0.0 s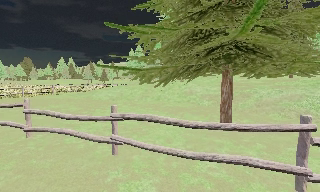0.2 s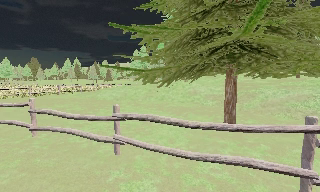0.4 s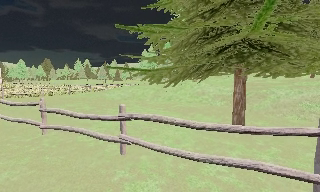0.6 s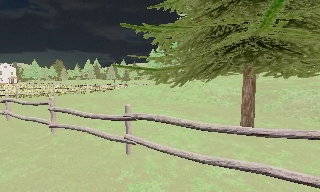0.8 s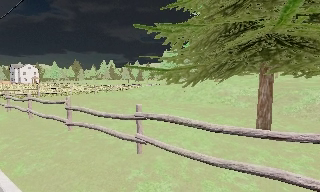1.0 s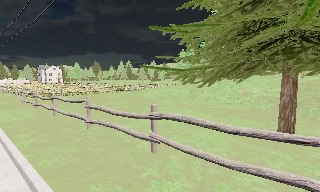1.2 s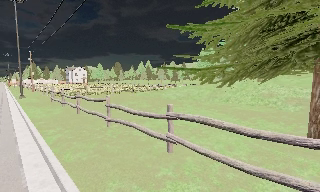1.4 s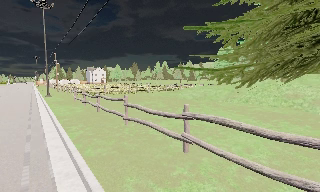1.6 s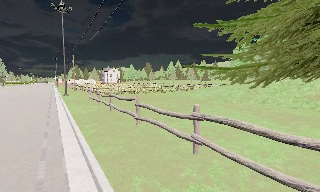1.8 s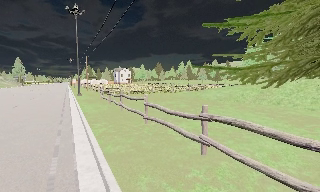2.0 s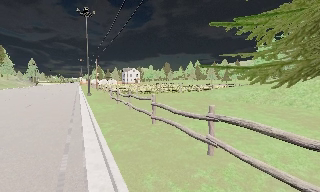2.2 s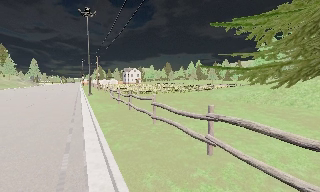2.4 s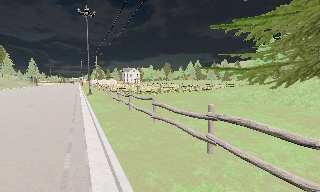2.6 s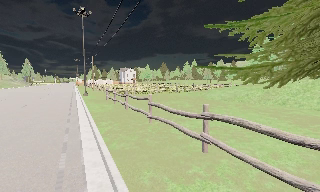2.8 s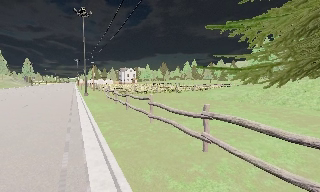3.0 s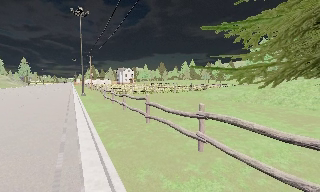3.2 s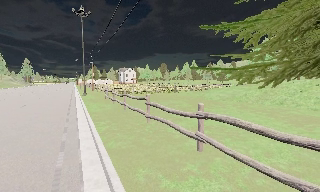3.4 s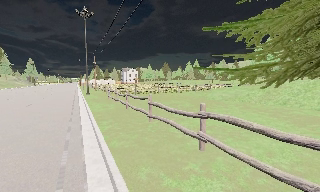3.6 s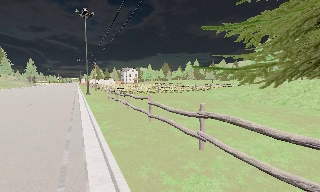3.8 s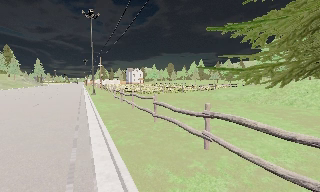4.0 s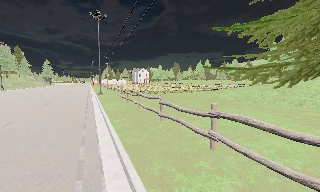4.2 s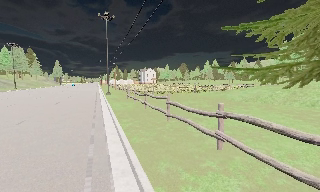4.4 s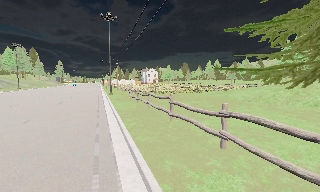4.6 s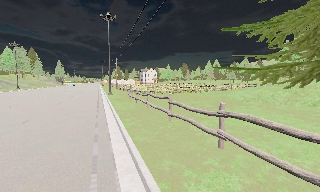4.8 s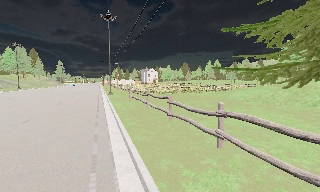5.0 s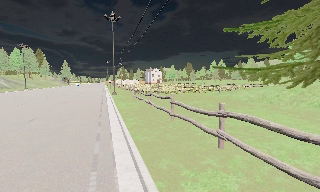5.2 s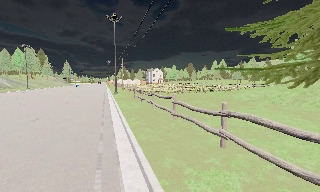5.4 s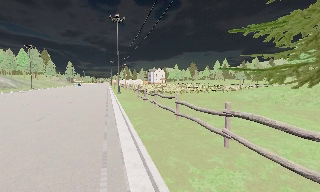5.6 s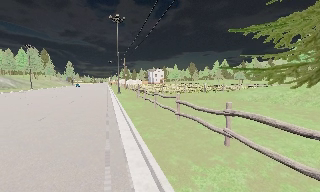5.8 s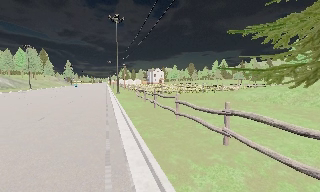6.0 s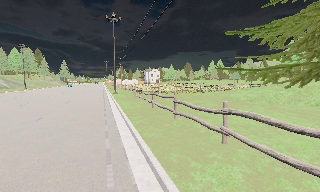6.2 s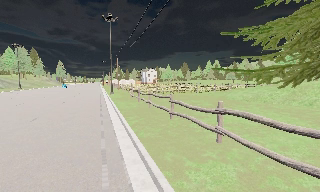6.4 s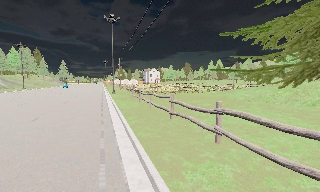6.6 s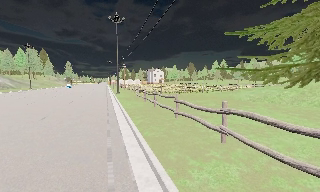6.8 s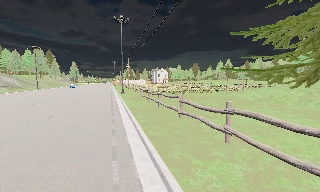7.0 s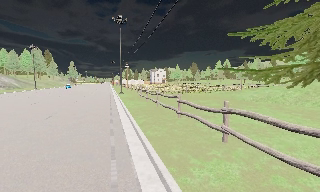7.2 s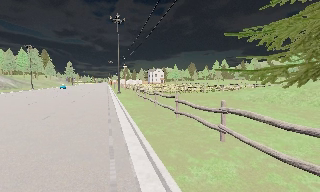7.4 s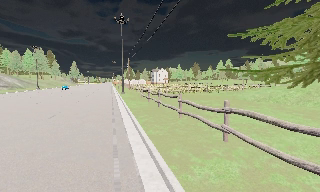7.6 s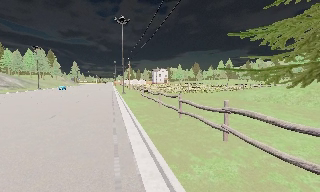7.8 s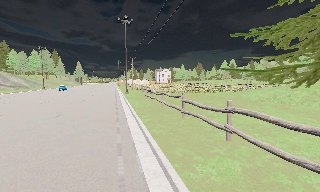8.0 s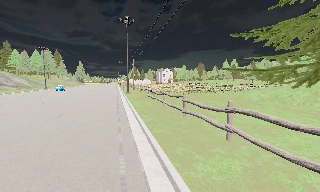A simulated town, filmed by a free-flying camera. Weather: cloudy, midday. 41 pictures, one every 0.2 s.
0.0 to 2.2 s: The camera pans to its left, which is counterclockwise from overhead, by about 40 degrees. It travels to its right, about 0.5 m.
2.2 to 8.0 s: The scene slides to the right, as the camera pans about 10 degrees to its left. It travels backward, about 1.5 m, so what stands in front gets smaller.
The film runs backward here.
